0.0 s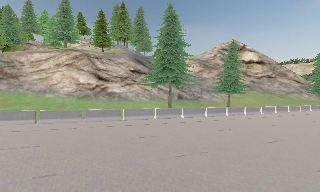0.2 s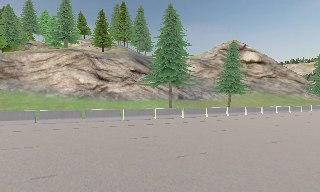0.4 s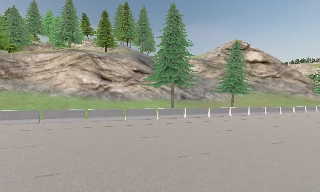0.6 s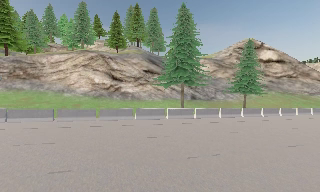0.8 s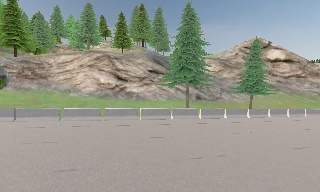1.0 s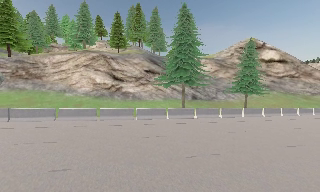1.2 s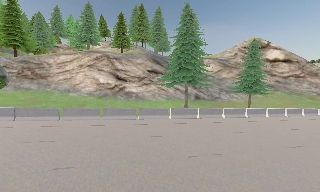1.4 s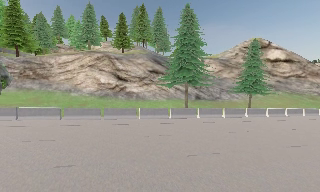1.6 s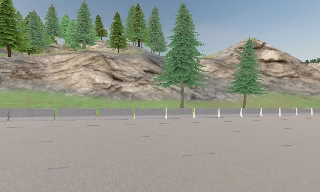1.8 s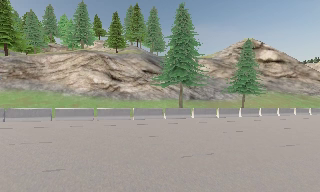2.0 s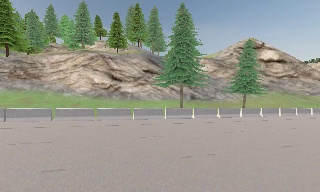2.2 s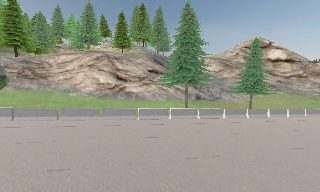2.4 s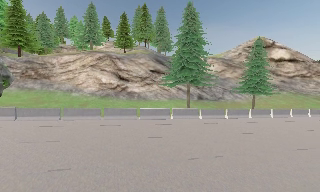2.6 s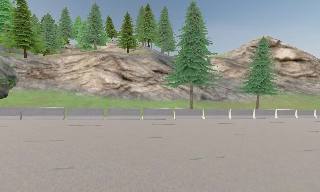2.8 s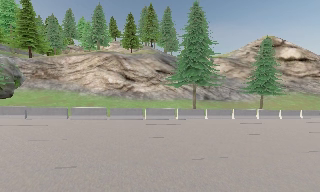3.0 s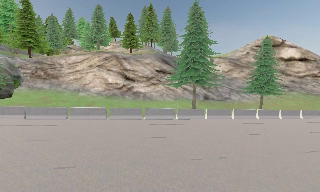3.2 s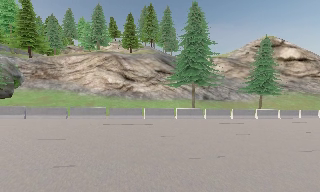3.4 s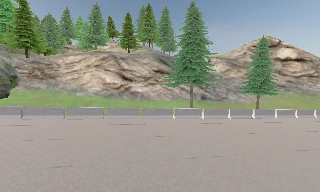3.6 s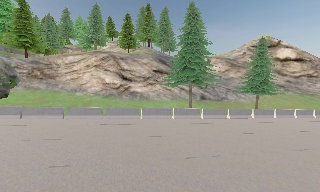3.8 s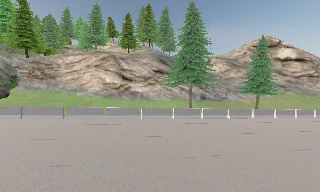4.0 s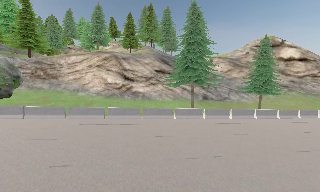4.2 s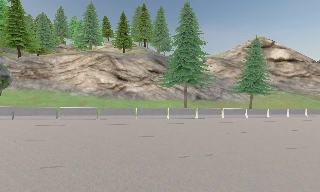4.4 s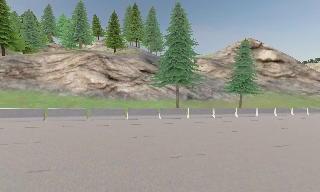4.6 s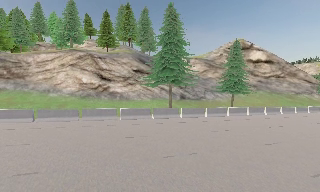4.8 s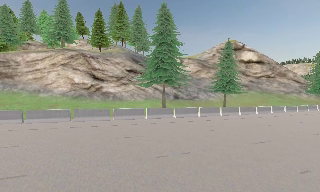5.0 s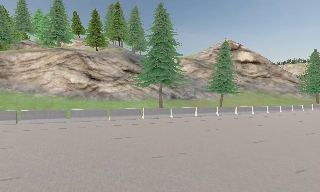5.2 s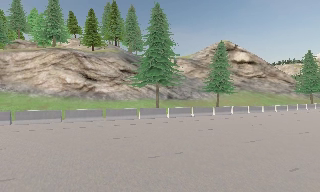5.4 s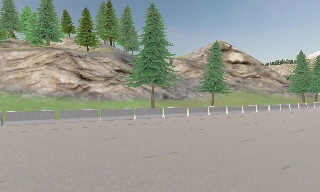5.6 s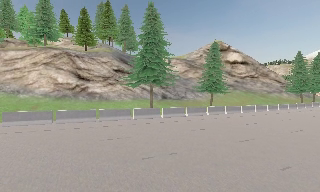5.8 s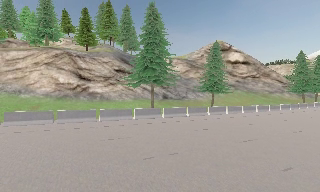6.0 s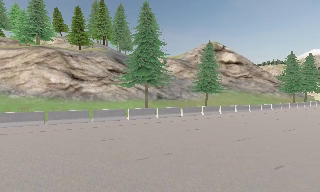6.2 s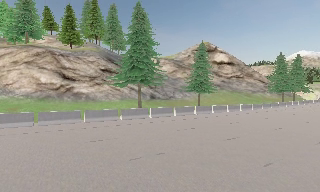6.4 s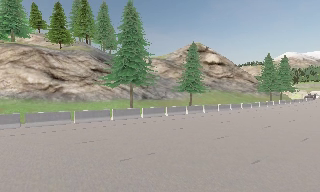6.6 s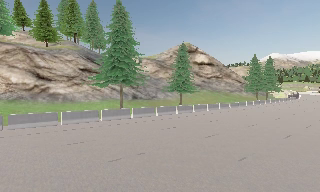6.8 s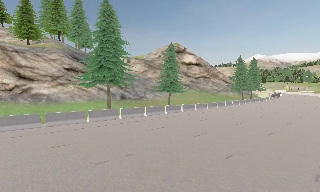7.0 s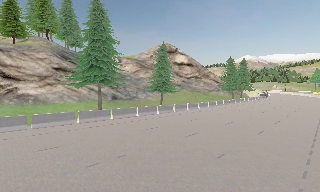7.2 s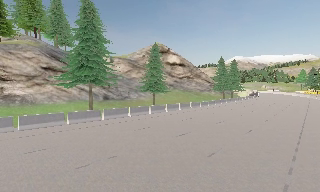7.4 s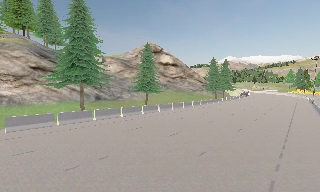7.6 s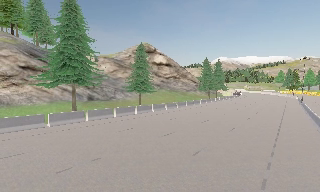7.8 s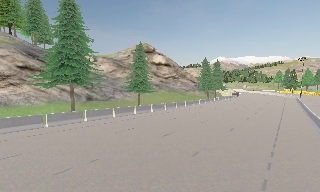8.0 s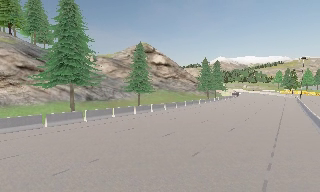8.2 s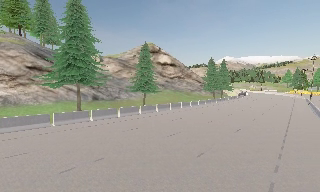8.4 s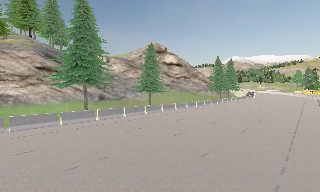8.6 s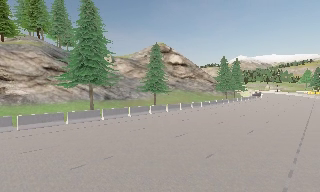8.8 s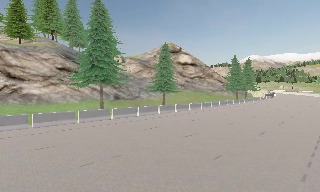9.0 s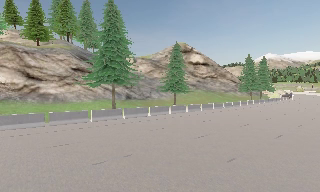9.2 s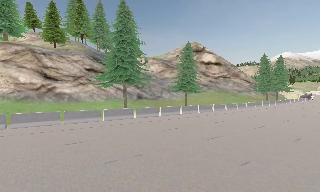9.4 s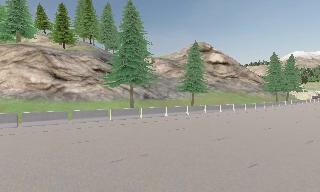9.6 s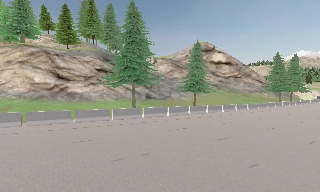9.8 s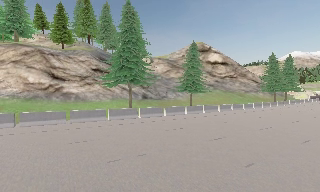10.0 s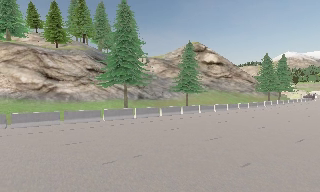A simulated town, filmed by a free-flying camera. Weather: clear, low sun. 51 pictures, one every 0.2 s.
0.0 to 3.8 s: The camera travels to its right, about 1 m.
3.8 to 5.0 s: The camera pans to its right, which is clockwise from overhead, by about 10 degrees.
5.0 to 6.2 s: The camera shifts only a little, or ends up much as it began.
6.2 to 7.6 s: The camera swings to its right by about 20 degrees, and the scene slides to the left.
7.6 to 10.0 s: The camera pans to its left, which is counterclockwise from overhead, by about 15 degrees.
The film runs backward here.
